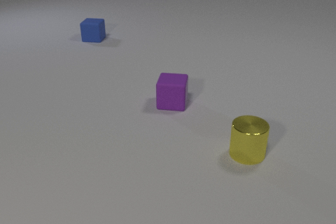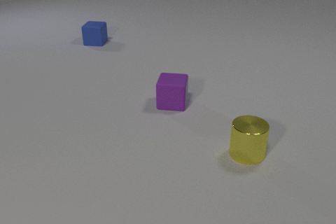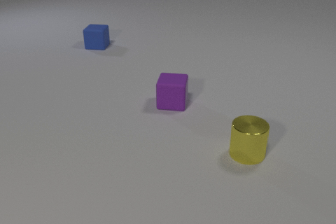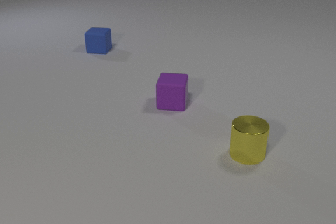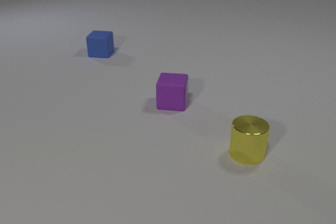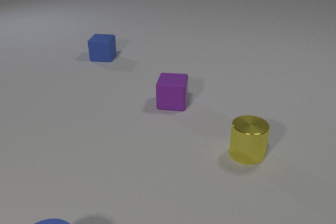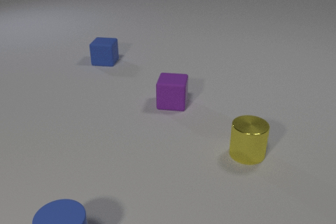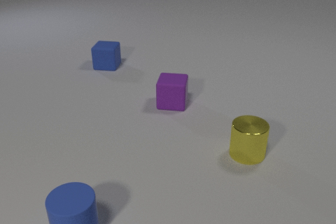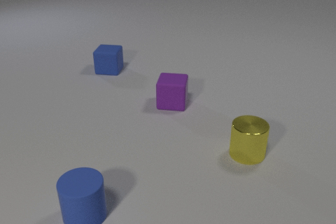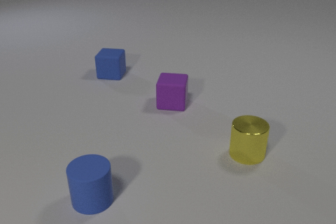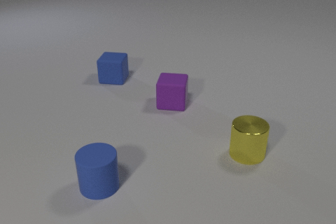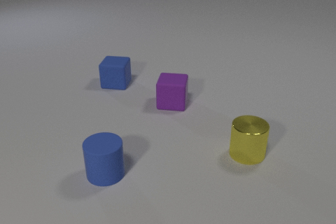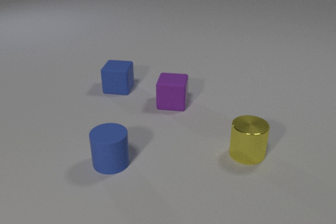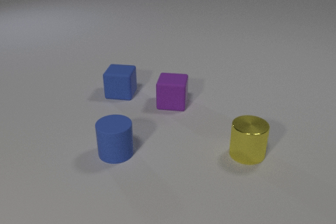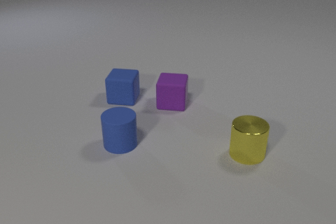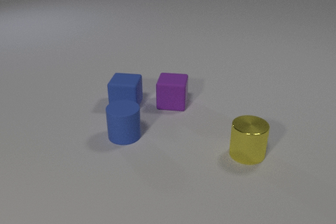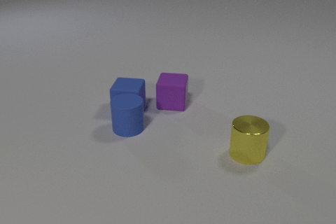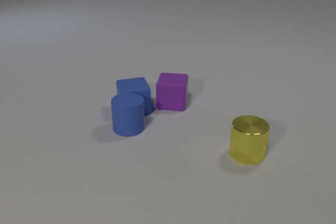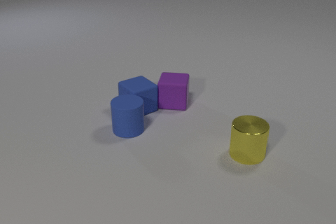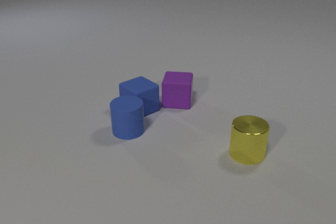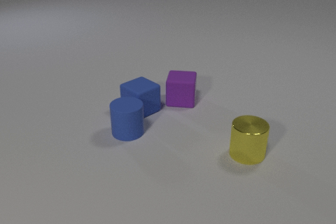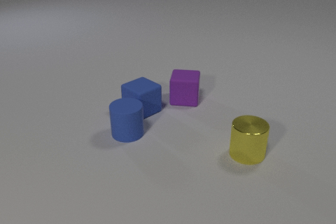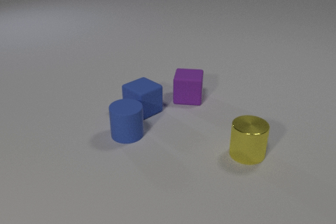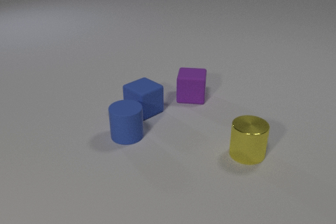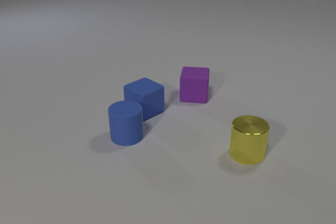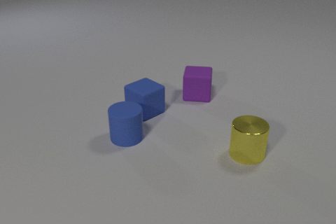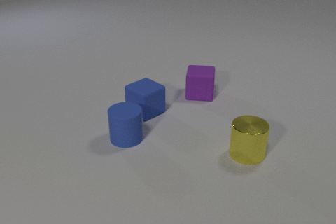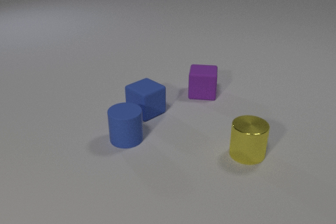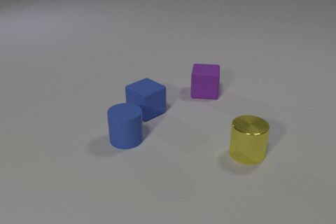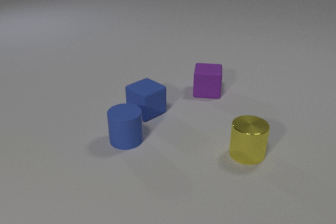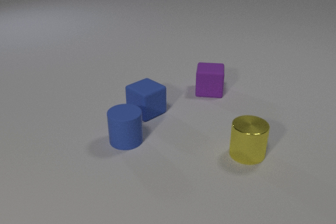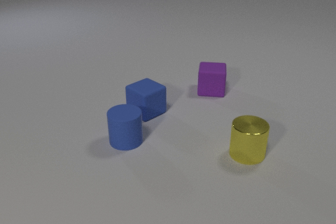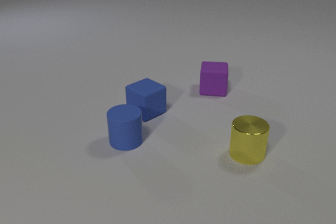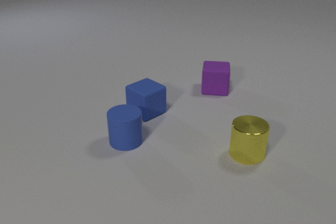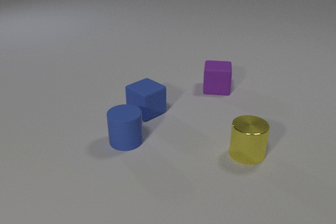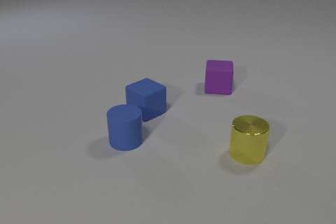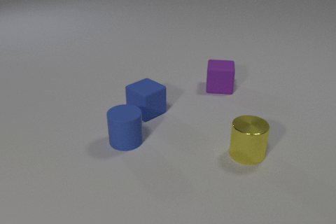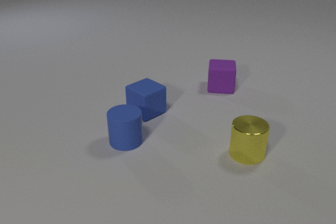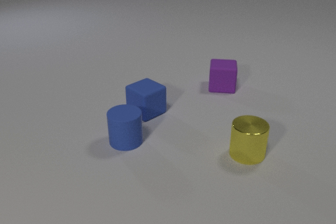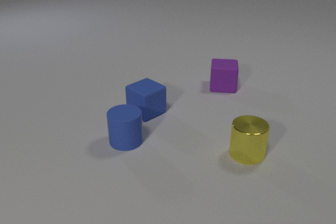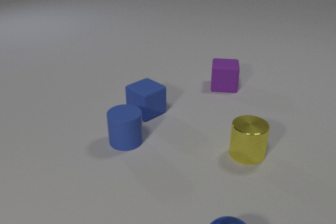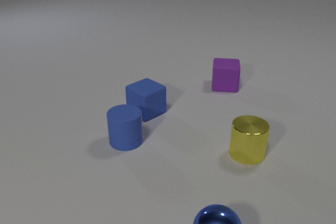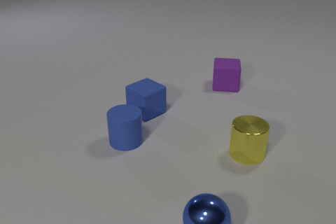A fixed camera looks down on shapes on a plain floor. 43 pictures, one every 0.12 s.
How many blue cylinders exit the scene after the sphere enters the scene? 0.
What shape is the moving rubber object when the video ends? cube.
How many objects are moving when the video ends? 2.
0.00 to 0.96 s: The blue rubber cylinder comes in at the bottom edge, slides away from the camera and to the right. The blue rubber cube slides toward the camera.
0.96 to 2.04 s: The blue rubber cylinder slides away from the camera. The blue rubber cube slides toward the camera, spins so that its near face slides to the right, counterclockwise seen from above. The blue rubber cylinder and the blue rubber cube collide.
2.04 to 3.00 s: The blue rubber cylinder slides toward the camera. The blue rubber cube slides to the right, spins counterclockwise seen from above by about 30 degrees, its near face sliding to the right. The purple rubber cube slides to the right and away from the camera. The blue rubber cube and the purple rubber cube collide.
3.00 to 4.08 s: The purple rubber cube slides to the right and away from the camera.
4.08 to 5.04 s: The purple rubber cube slides to the right and away from the camera. The blue metal sphere comes in at the bottom edge, rolls away from the camera and to the left.
